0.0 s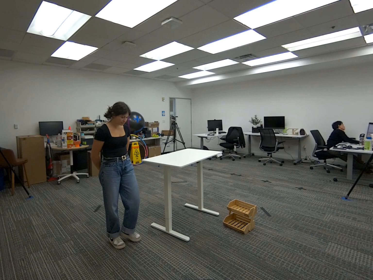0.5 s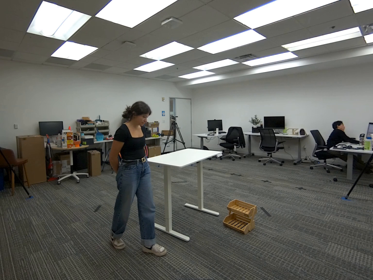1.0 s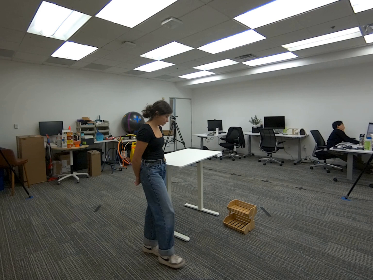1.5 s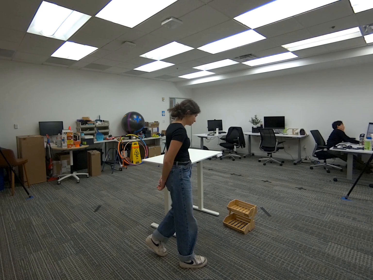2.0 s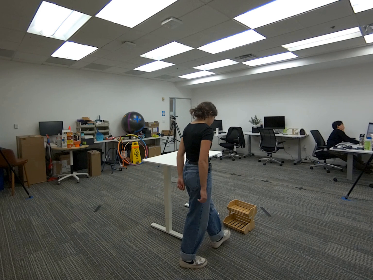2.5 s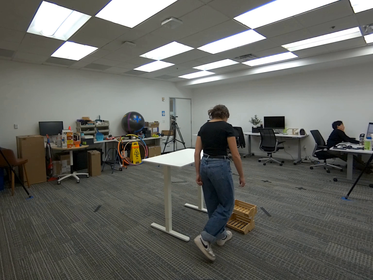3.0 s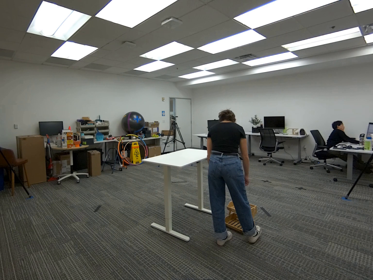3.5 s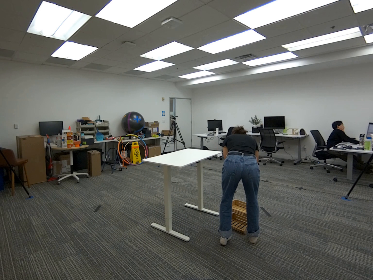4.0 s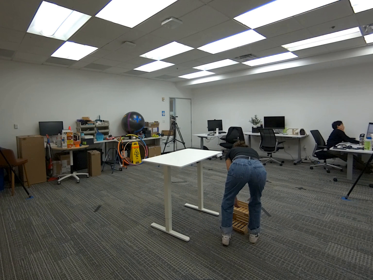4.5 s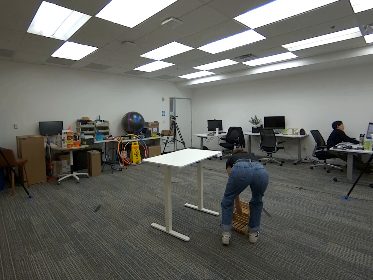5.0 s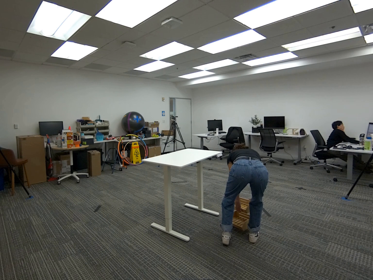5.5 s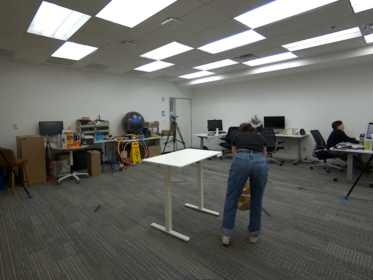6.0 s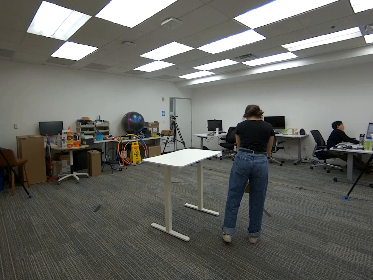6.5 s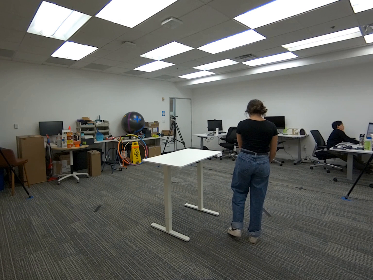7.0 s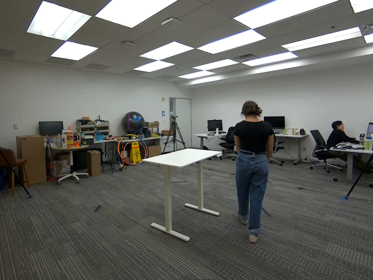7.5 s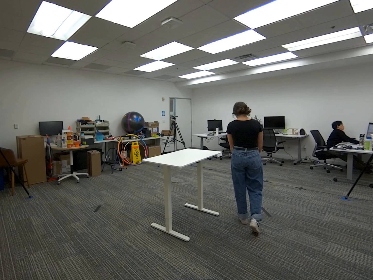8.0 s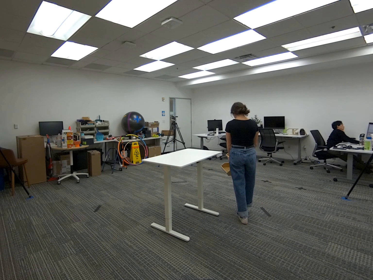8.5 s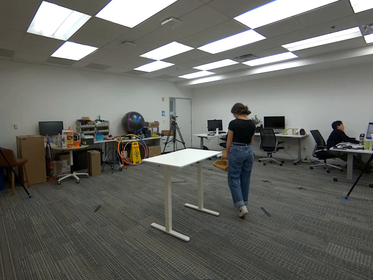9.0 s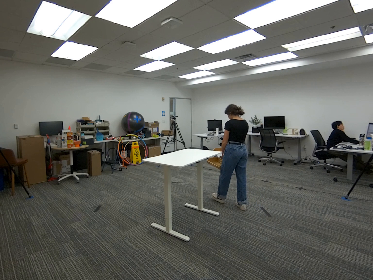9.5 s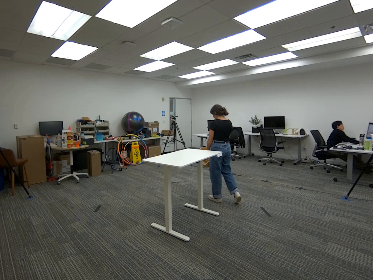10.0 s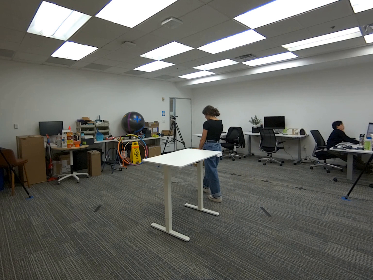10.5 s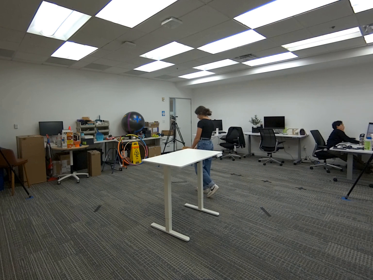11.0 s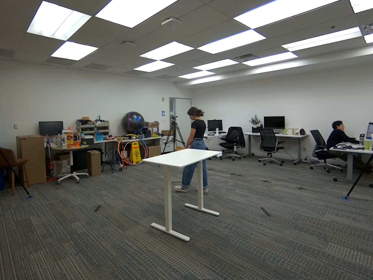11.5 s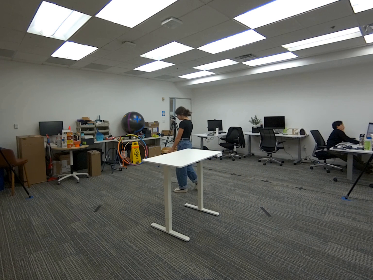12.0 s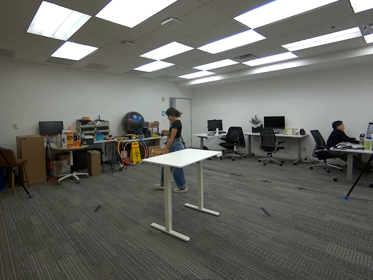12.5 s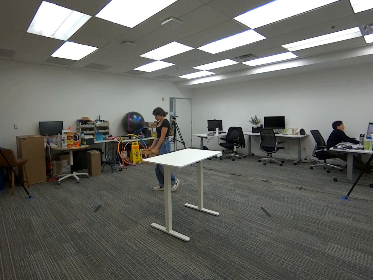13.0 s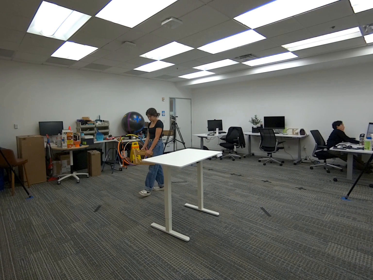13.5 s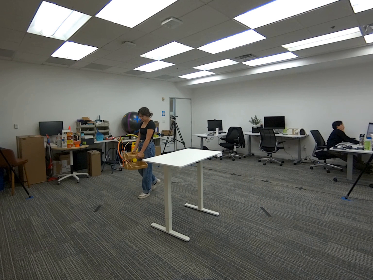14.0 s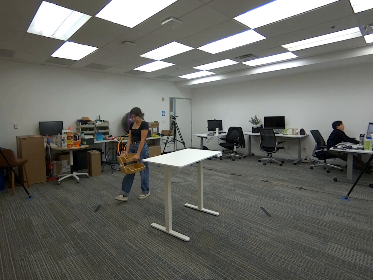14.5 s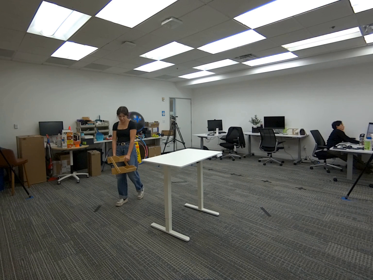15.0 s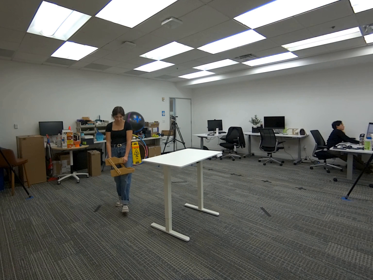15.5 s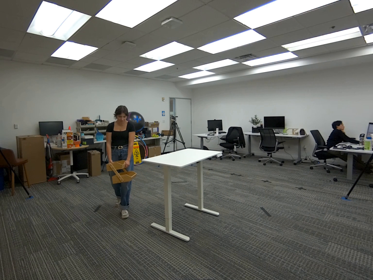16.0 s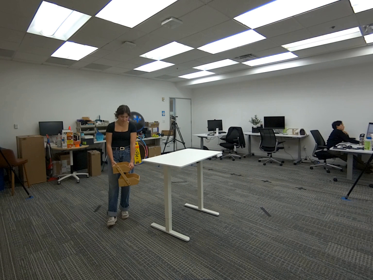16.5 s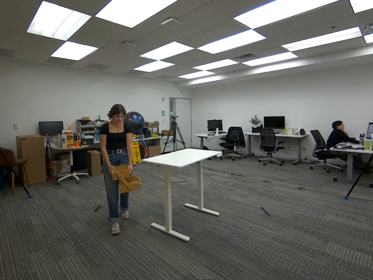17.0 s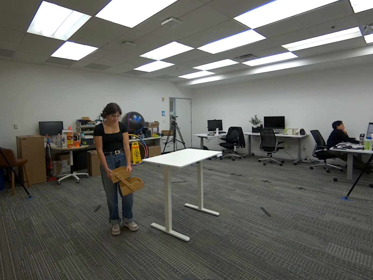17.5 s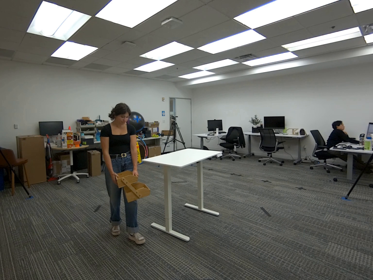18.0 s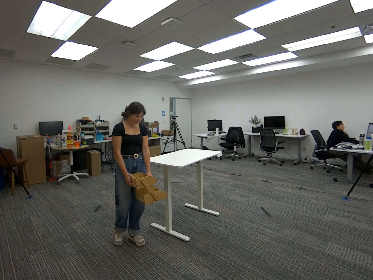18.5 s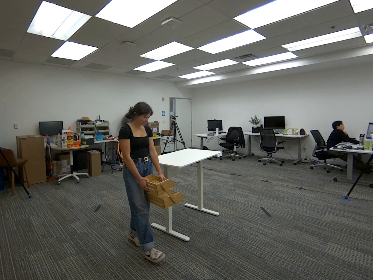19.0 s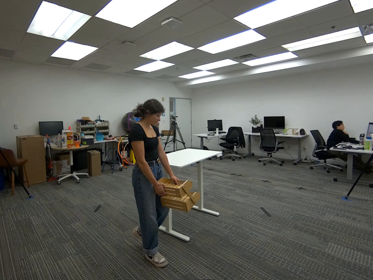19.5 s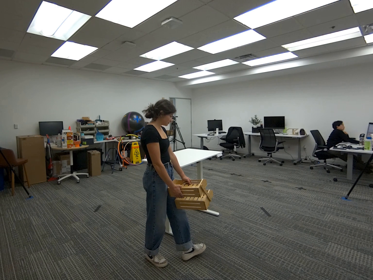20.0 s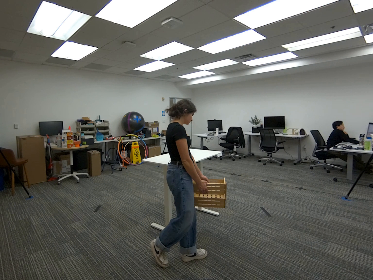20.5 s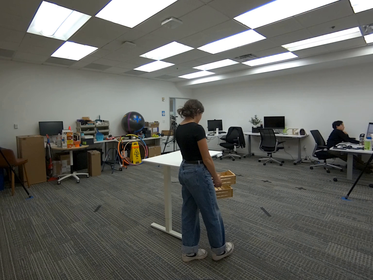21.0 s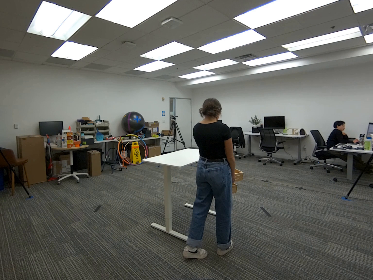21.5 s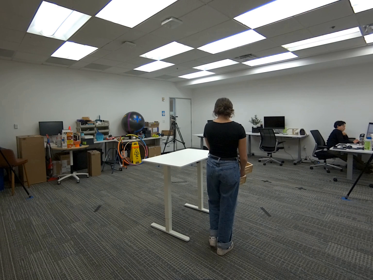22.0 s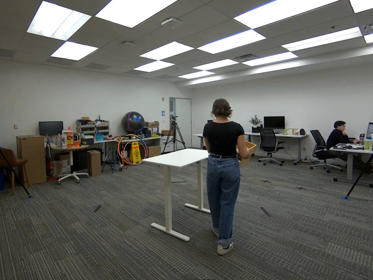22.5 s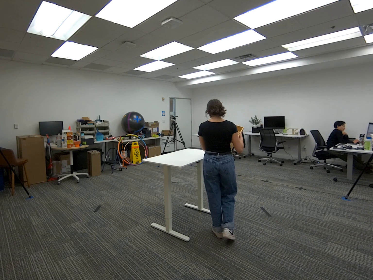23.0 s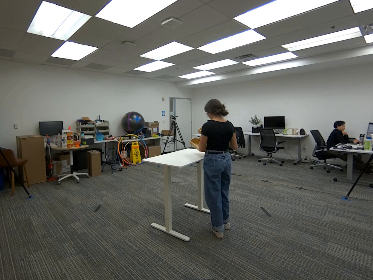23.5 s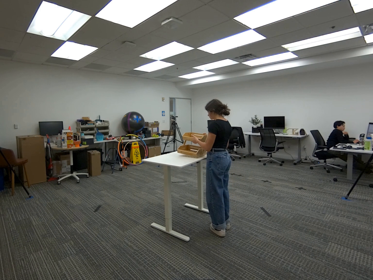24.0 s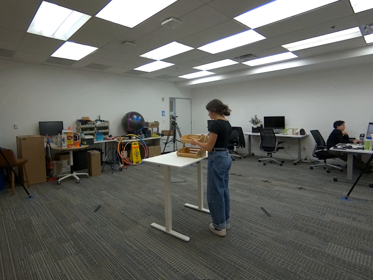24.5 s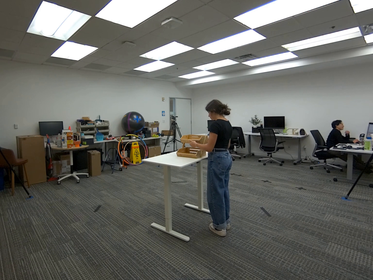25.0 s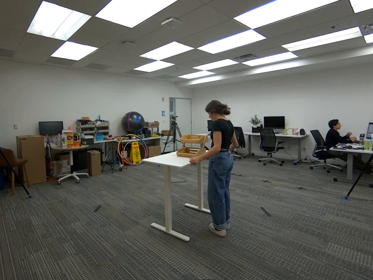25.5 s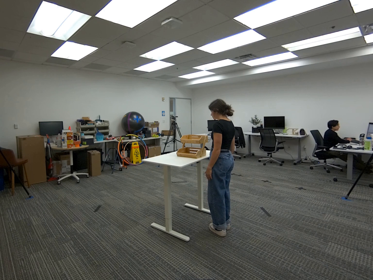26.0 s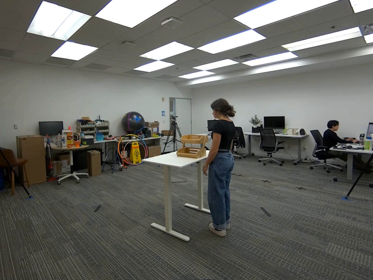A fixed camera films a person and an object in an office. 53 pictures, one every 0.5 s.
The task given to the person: Walk over to the wooden crate on the ground and pick up the wooden crate from the top shelf using both hands and place on the white desk.
